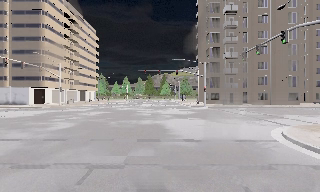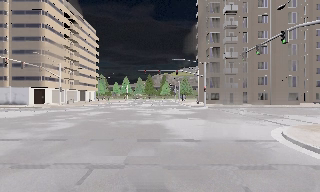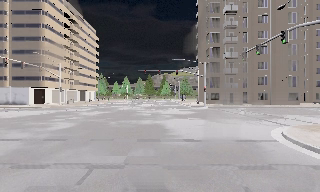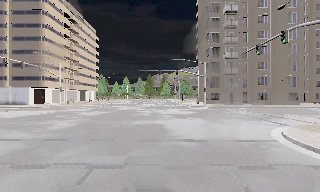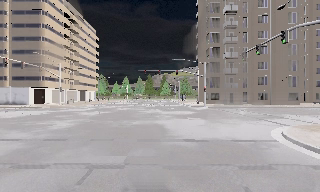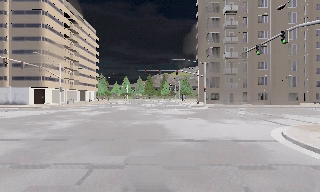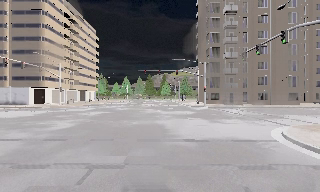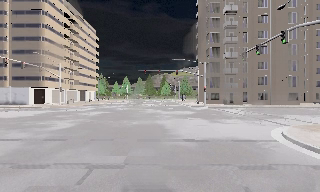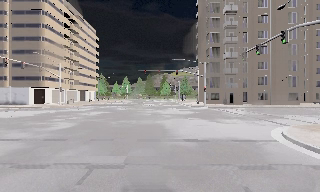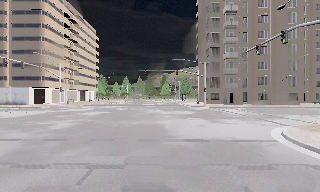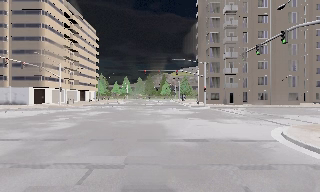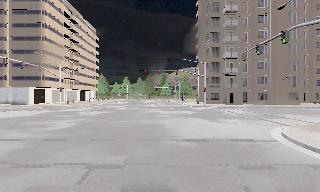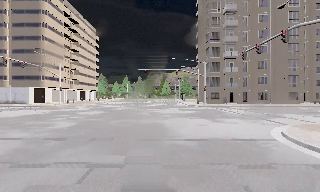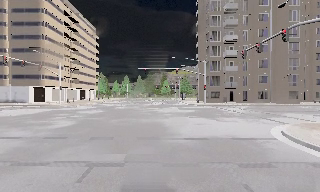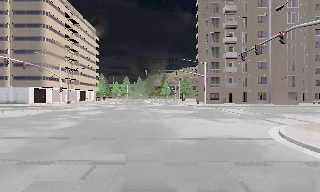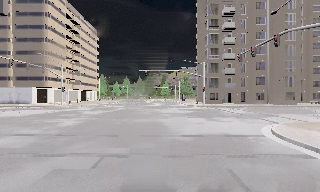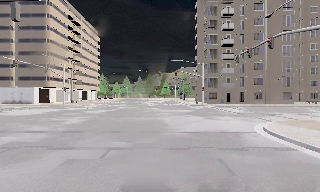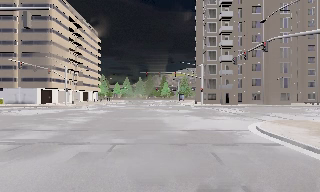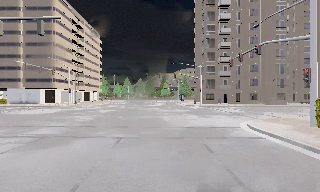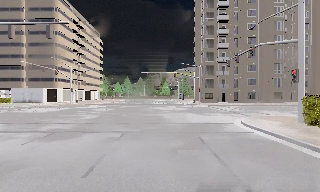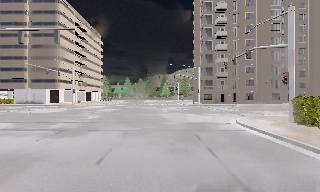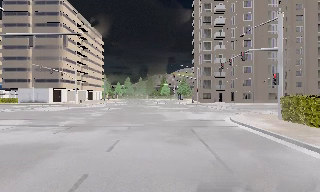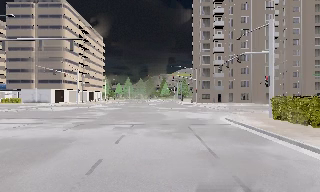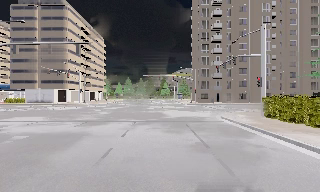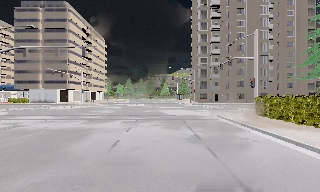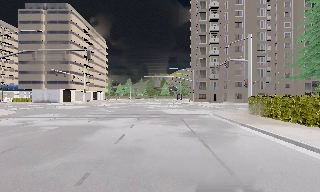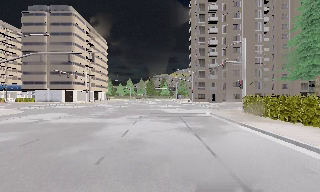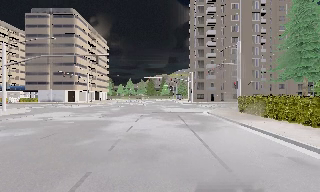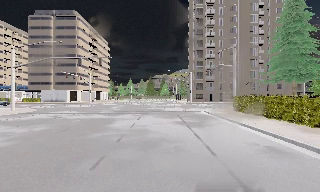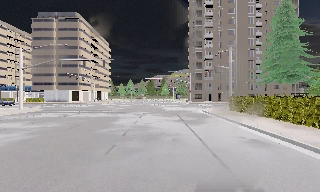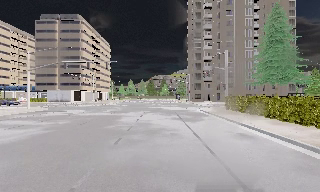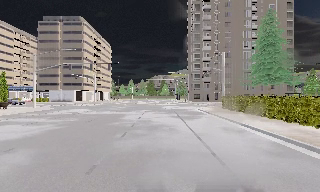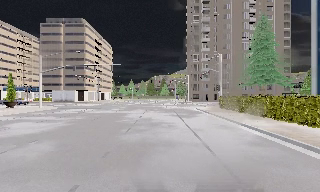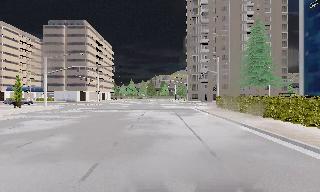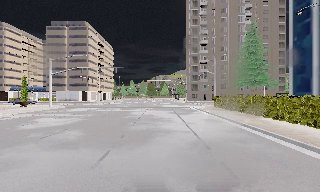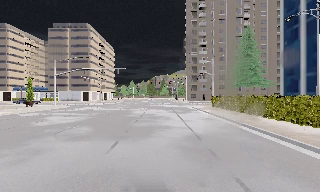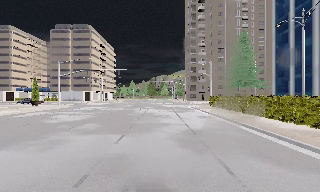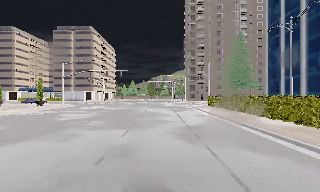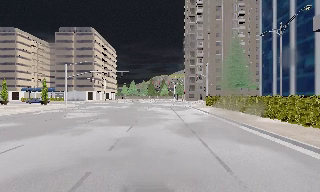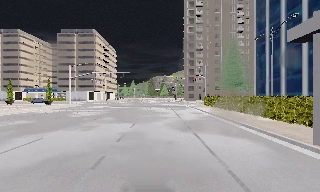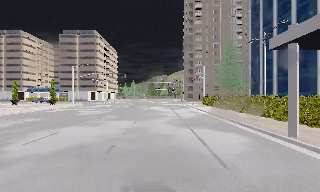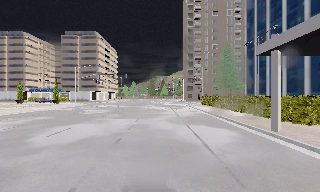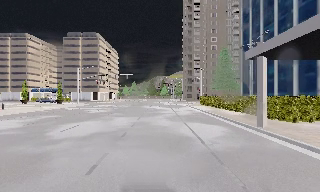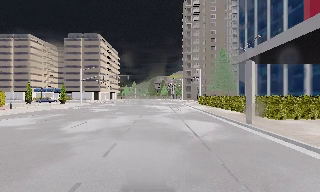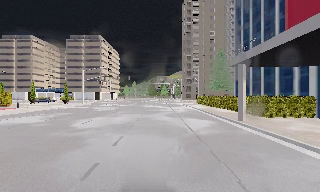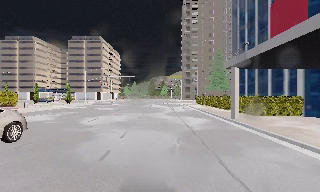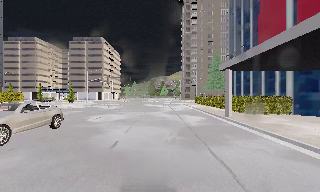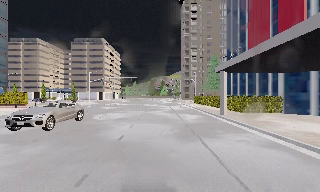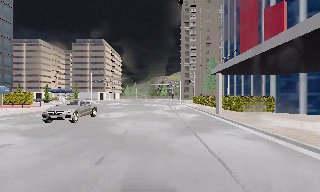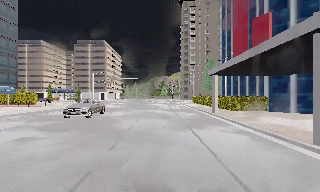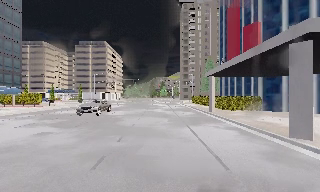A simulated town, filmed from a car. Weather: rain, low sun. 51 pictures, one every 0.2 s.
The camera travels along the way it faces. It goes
backward.
0.0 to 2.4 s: The camera keeps its place and its aim.
2.4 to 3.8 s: The camera travels backward, about 4 m, so what stands in front gets smaller. It gains speed.
3.8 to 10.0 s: The camera travels backward, about 35 m, so what stands in front gets smaller.
The film runs backward here.
